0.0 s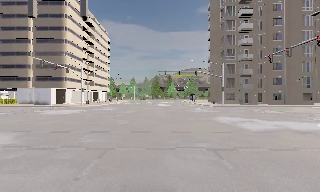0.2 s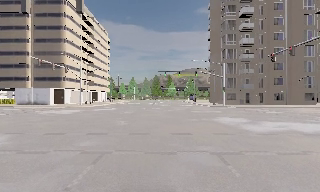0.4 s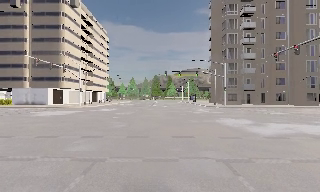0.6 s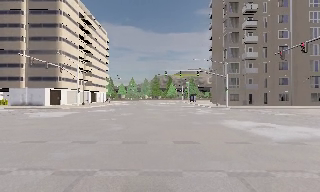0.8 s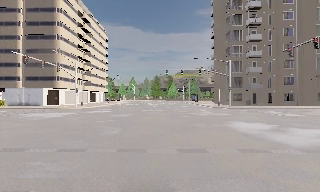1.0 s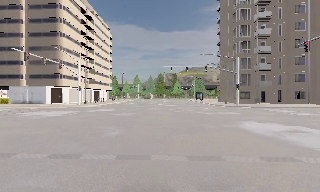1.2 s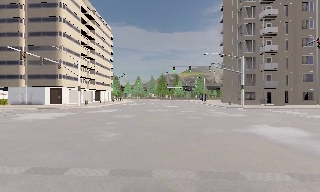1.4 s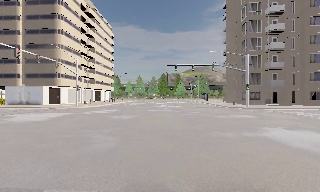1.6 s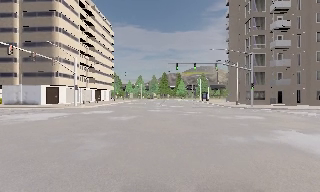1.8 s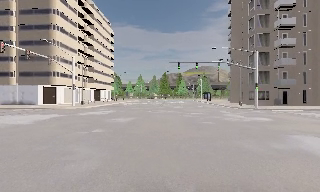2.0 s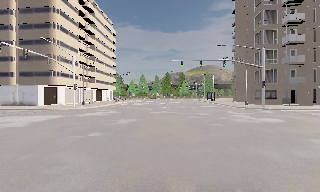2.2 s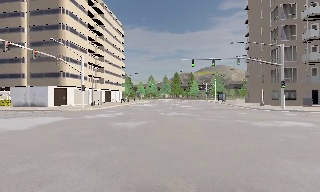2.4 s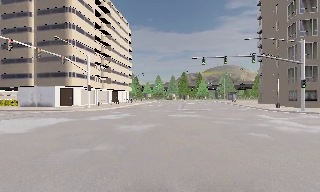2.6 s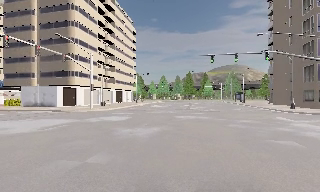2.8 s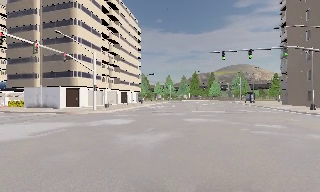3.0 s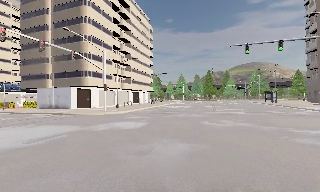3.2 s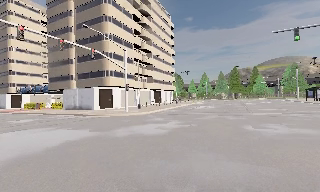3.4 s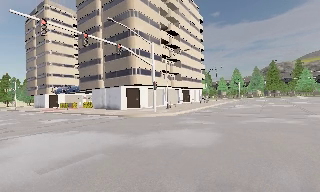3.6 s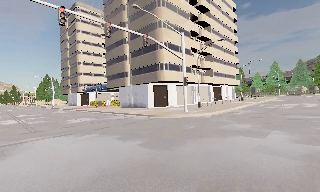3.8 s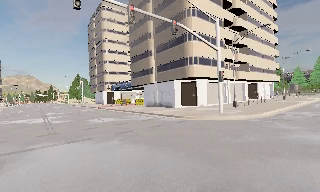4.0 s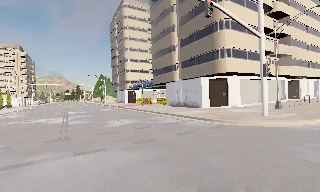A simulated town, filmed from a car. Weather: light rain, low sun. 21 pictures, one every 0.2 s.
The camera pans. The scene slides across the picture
to the right.
The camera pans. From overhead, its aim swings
counterclockwise.
0.0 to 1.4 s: The camera travels forward, about 5 m, so what stands in front looms larger. It gains speed.
1.4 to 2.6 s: The camera travels forward, about 6 m, so what stands in front looms larger.
2.6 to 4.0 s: The camera pans to its left, which is counterclockwise from overhead, by about 50 degrees. It travels forward, about 13 m.
The film runs forward here.
